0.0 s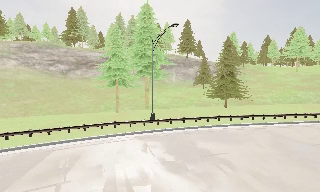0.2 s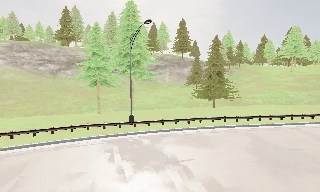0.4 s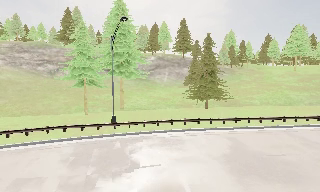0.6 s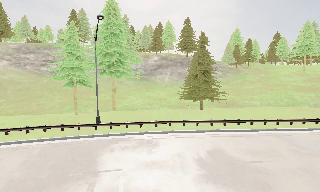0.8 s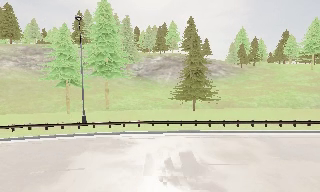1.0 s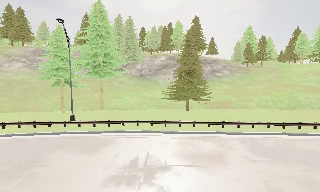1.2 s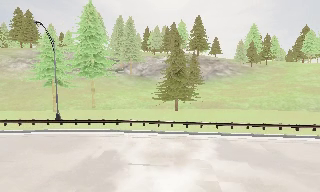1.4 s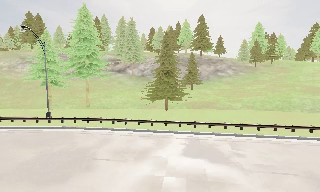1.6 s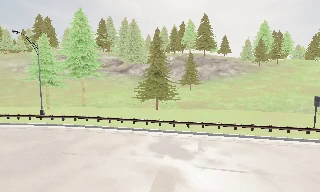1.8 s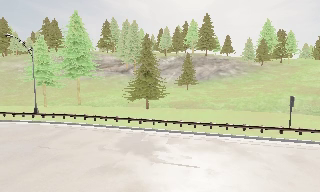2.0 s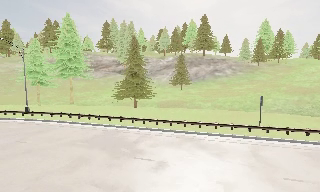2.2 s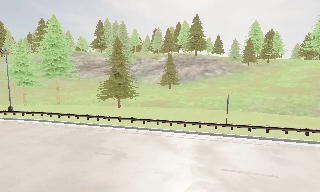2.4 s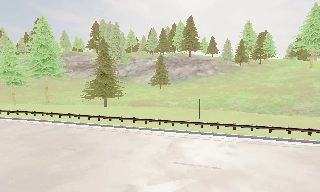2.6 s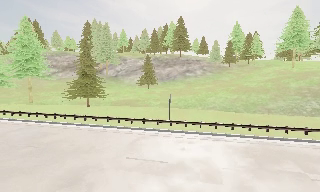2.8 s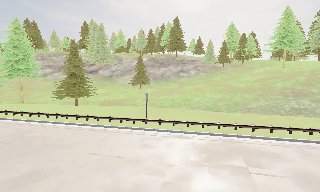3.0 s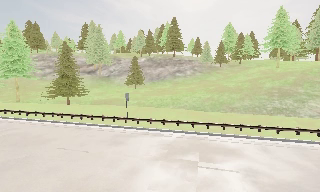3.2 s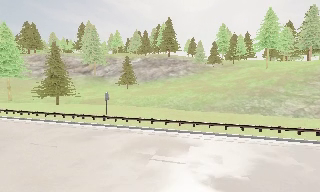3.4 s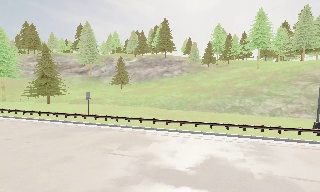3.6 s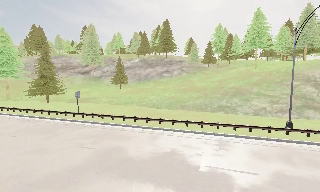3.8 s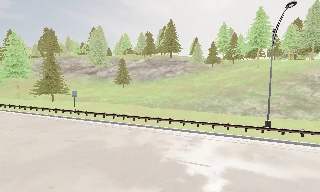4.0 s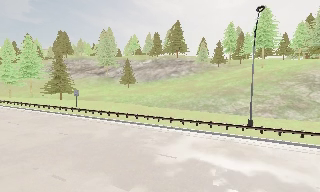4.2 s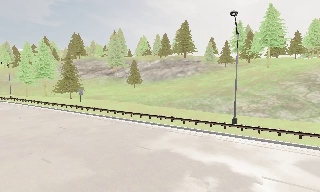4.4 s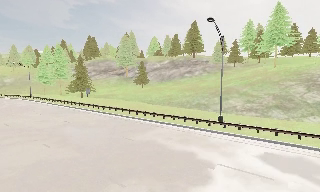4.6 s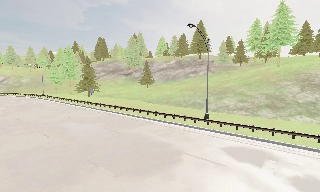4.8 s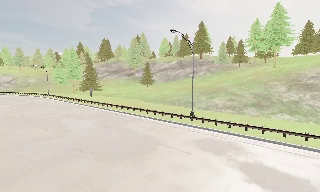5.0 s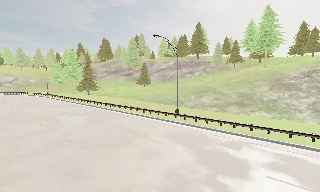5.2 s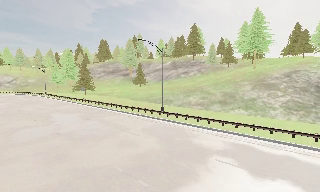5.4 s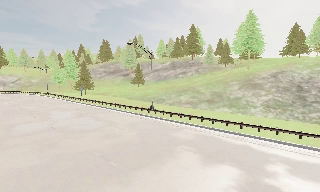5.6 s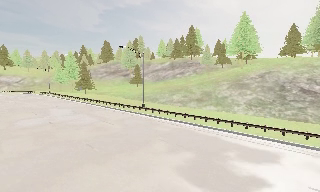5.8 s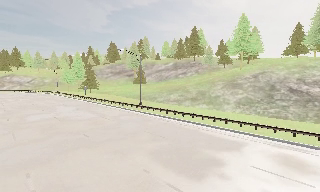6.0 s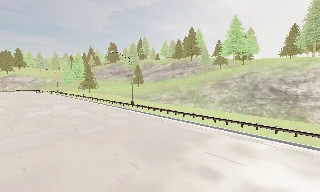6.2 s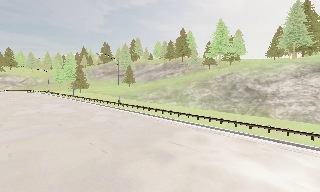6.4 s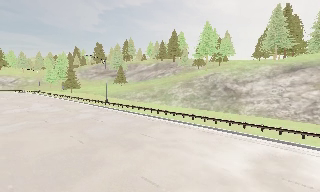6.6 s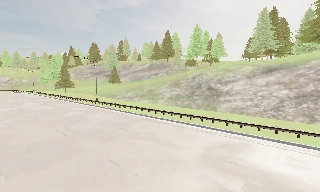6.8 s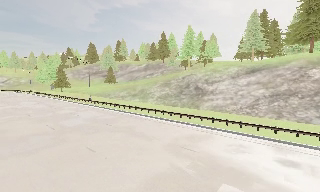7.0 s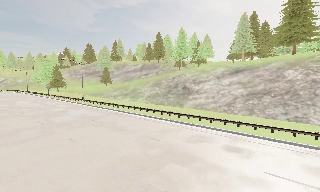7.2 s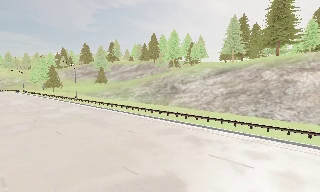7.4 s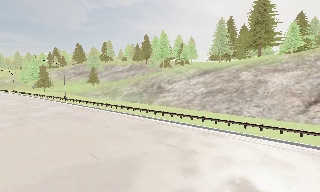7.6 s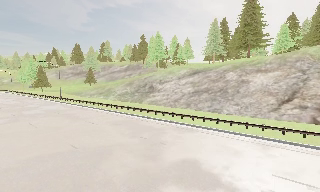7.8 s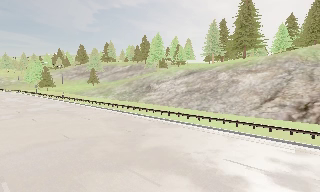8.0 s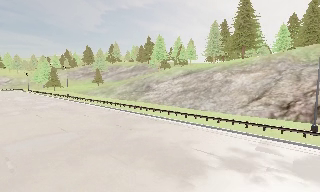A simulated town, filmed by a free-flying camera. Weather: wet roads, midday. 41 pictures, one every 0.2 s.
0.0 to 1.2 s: The camera pans to its left, which is counterclockwise from overhead, by about 15 degrees. It travels to its right, about 12 m, so close, fixed things drift to the left.
1.2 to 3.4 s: The camera travels to its right, about 25 m, so close, fixed things drift to the left.
3.4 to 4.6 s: The camera pans to its left, which is counterclockwise from overhead, by about 20 degrees. It travels to its right and backward, about 13 m, so close, fixed things drift to the left.
4.6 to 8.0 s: The camera travels to its right and backward, about 35 m, so close, fixed things drift to the left.
The film runs backward here.
